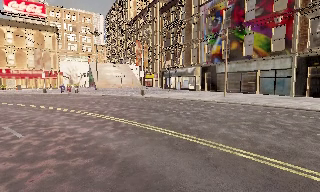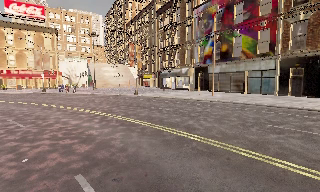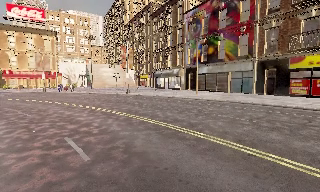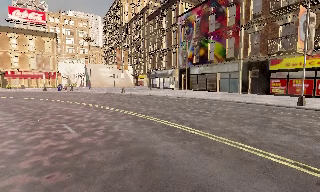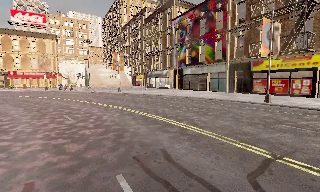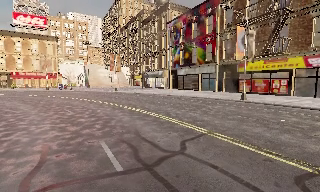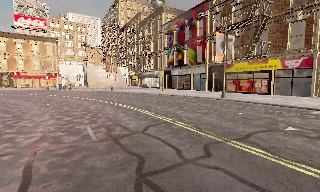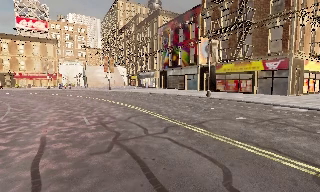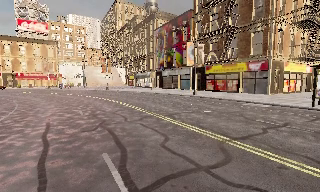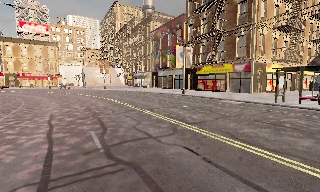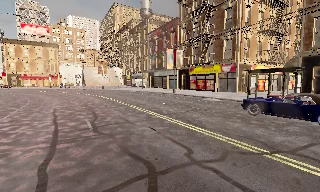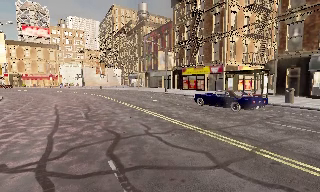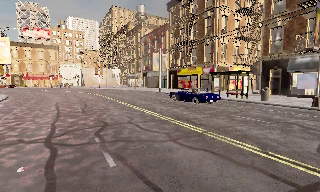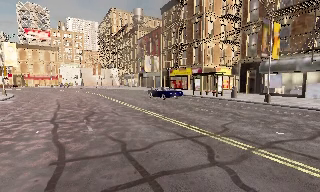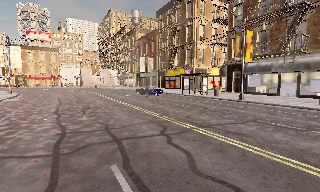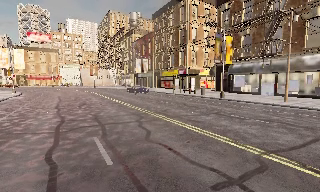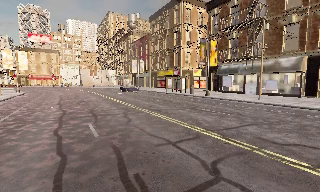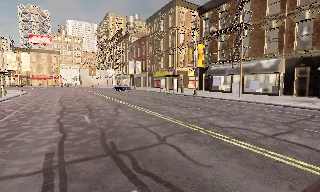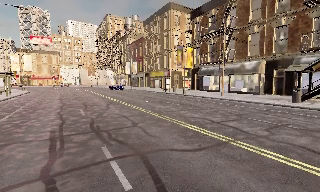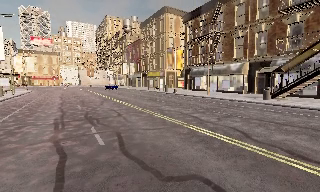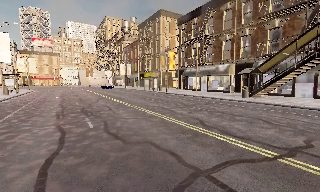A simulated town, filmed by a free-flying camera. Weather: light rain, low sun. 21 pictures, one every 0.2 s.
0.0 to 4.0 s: The camera travels backward and to its right, about 45 m, so what stands in front gets smaller.
The film runs forward here.
